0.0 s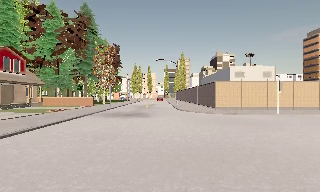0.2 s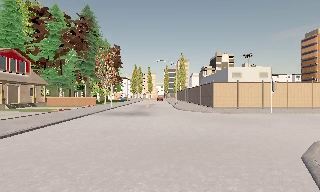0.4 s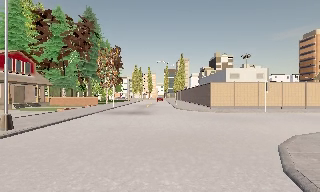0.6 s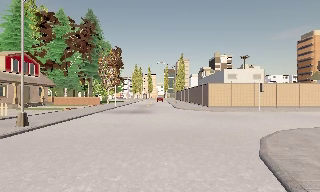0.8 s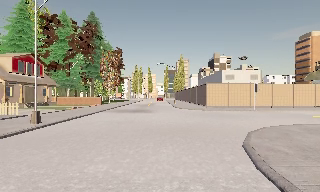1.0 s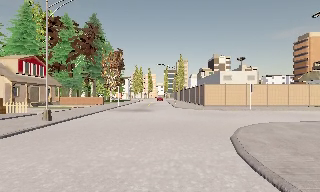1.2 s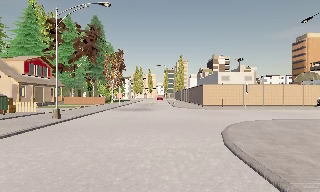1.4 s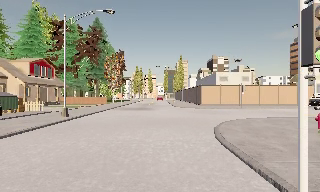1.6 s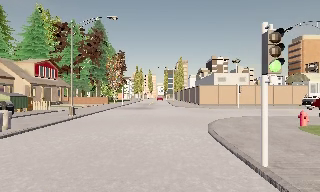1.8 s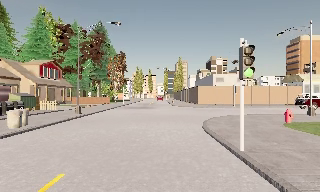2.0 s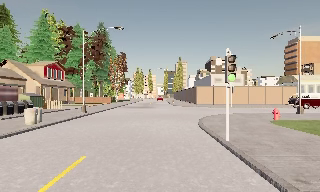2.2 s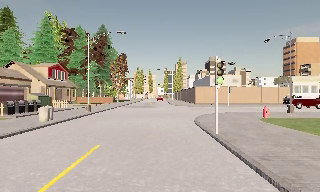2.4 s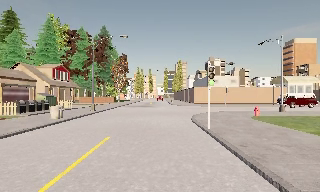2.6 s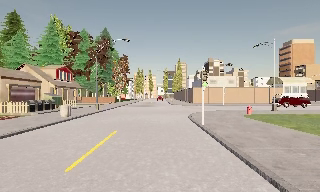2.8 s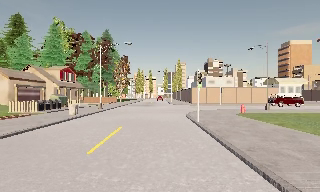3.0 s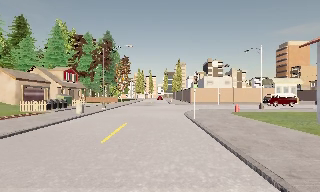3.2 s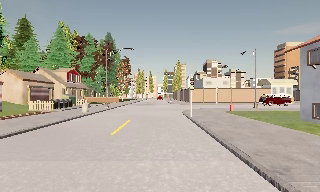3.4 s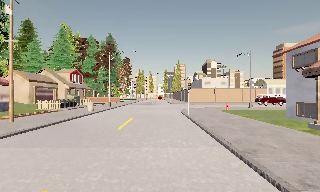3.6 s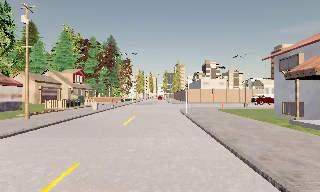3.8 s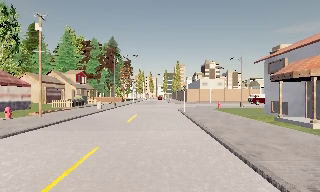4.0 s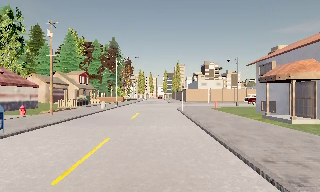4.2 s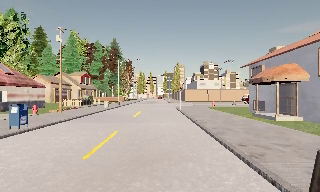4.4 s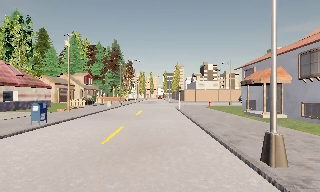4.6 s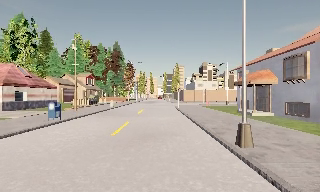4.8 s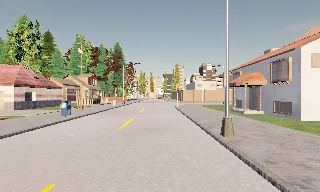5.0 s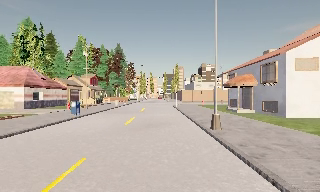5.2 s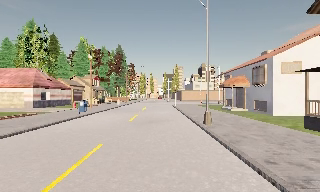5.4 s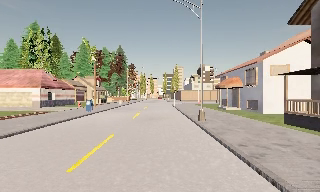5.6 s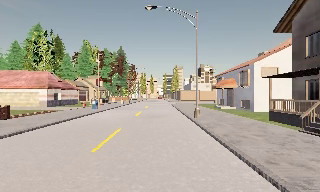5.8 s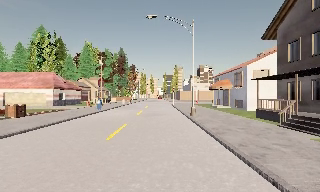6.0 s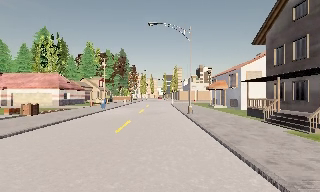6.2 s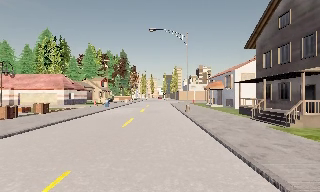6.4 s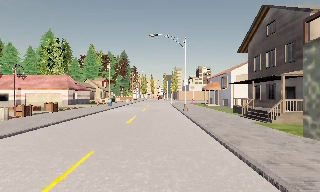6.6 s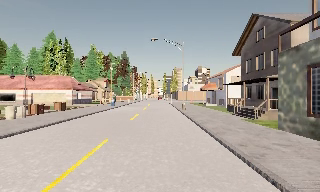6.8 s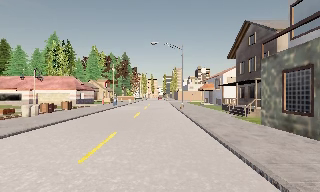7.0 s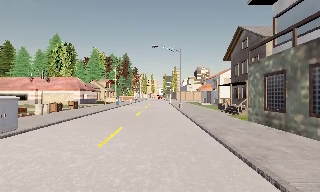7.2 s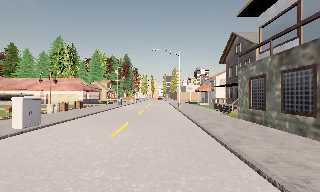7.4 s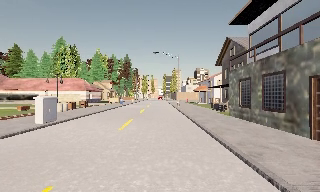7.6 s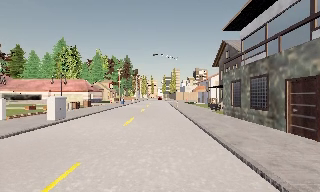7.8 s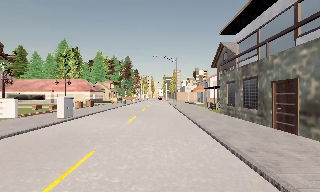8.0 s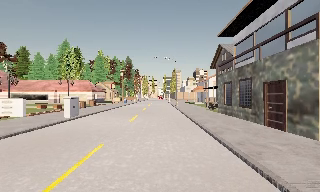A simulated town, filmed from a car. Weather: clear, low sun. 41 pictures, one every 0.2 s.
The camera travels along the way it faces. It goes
backward.
0.0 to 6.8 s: The camera travels backward, about 35 m, so what stands in front gets smaller.
6.8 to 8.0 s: The camera travels backward, about 6 m, so what stands in front gets smaller. It loses speed.
The film runs backward here.
